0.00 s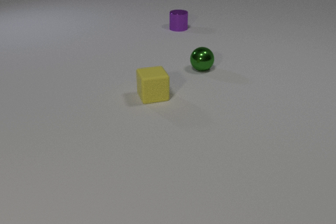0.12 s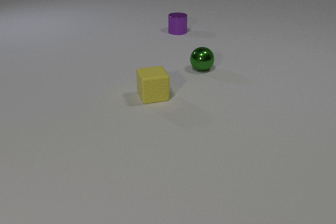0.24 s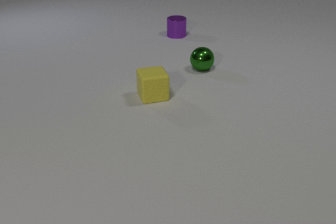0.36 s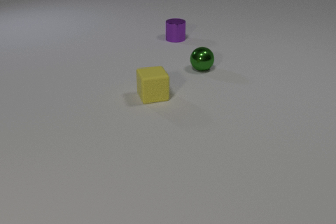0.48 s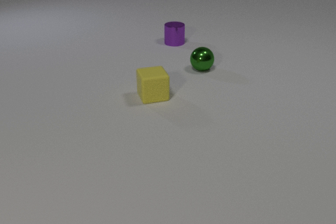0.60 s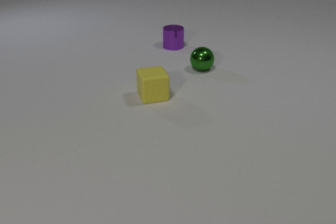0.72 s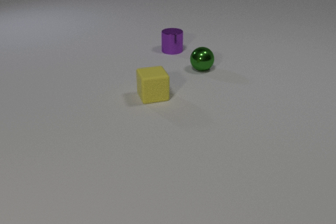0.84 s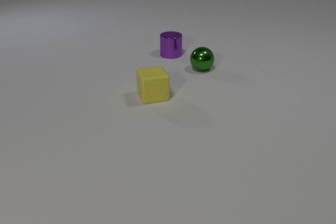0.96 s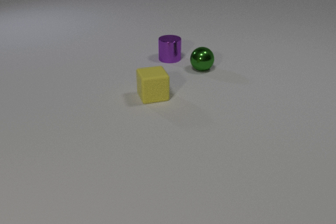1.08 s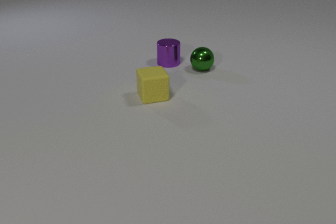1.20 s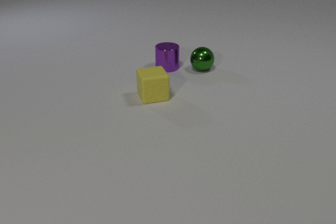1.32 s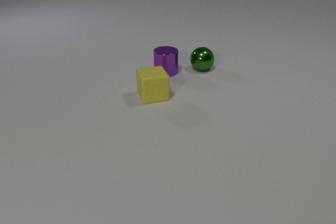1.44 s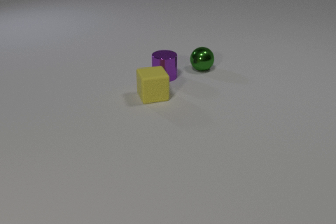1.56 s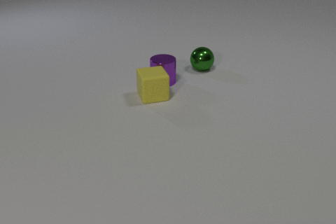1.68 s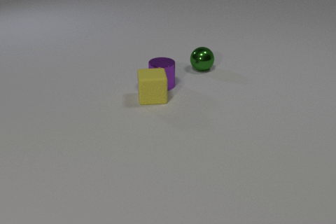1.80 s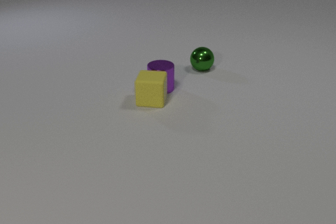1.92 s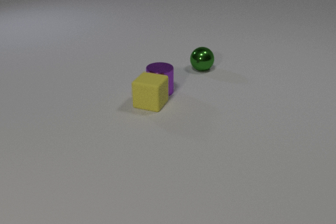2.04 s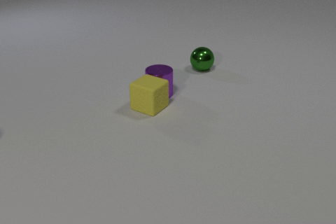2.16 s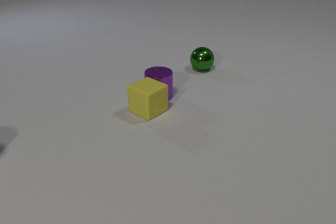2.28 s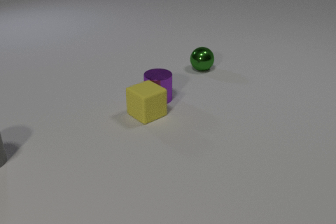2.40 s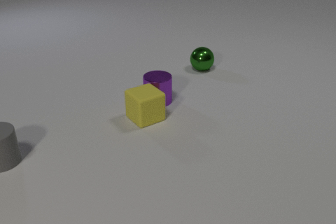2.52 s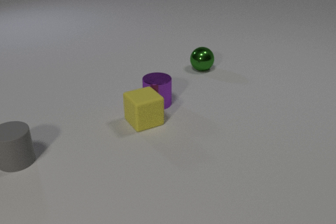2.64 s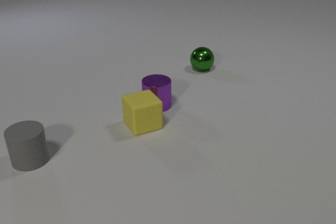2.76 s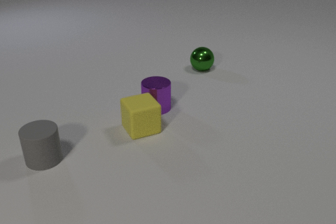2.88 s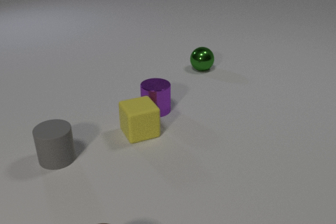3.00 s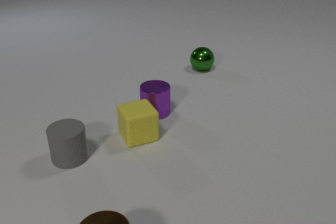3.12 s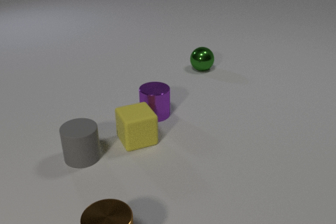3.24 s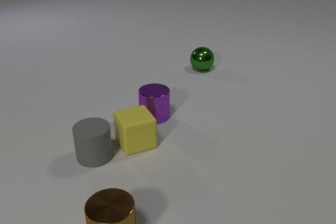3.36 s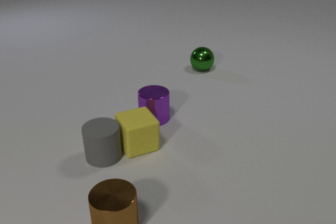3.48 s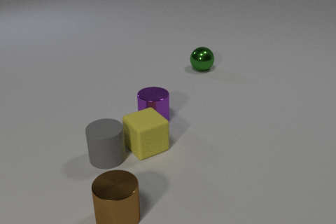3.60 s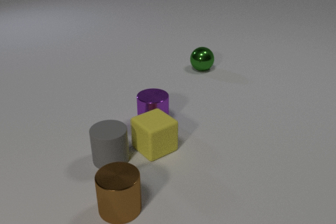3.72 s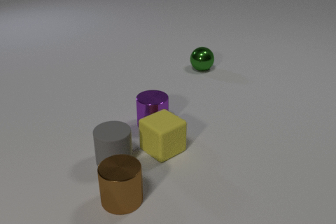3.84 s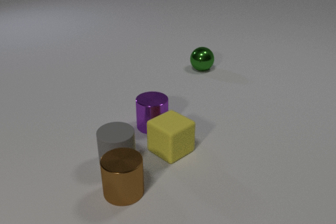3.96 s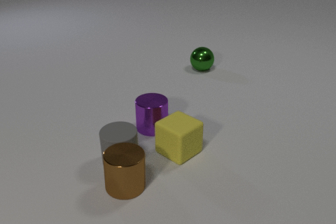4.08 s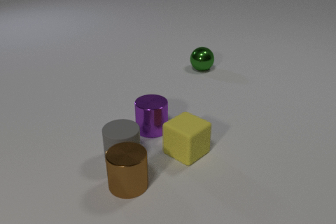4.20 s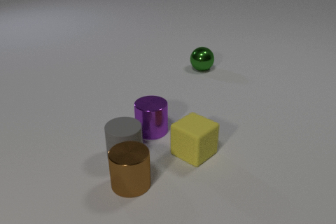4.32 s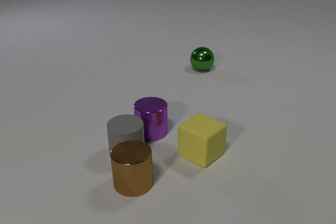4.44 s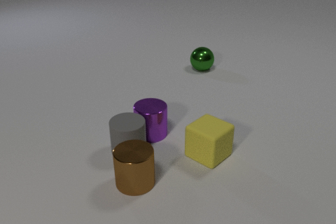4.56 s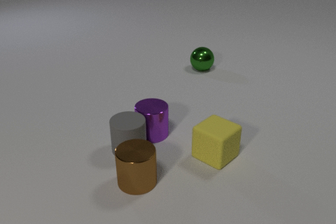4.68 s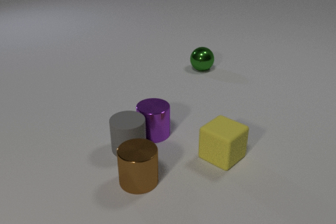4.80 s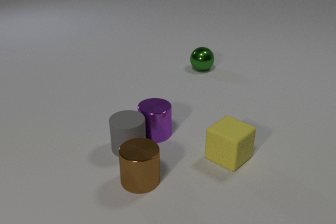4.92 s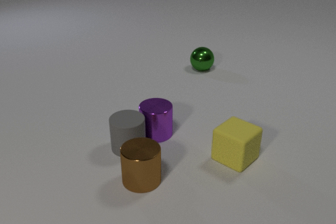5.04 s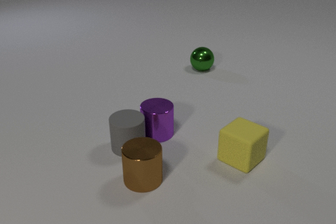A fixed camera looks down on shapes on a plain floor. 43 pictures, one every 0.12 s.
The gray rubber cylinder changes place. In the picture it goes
to the right.
The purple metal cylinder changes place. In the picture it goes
toward the camera.
0.00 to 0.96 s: The purple metal cylinder slides toward the camera.
0.96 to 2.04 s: The purple metal cylinder slides toward the camera. The yellow rubber cube slides toward the camera, spins clockwise seen from above by about 45 degrees, its near face sliding to the left. The purple metal cylinder and the yellow rubber cube collide.
2.04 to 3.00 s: The purple metal cylinder slides toward the camera. The yellow rubber cube slides toward the camera, spins so that its near face slides to the left, clockwise seen from above. The gray rubber cylinder comes in at the left edge, slides to the right. The brown metal cylinder comes in at the bottom edge, slides away from the camera.
3.00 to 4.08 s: The purple metal cylinder slides toward the camera. The yellow rubber cube slides to the right and toward the camera, spins so that its near face slides to the right, counterclockwise seen from above. The gray rubber cylinder slides to the right. The brown metal cylinder slides away from the camera. The yellow rubber cube and the gray rubber cylinder collide. The gray rubber cylinder and the brown metal cylinder collide.
4.08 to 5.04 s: The purple metal cylinder slides toward the camera. The yellow rubber cube slides to the right. The gray rubber cylinder slides away from the camera. The brown metal cylinder slides to the right. The purple metal cylinder and the gray rubber cylinder collide.
What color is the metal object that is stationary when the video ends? green.
What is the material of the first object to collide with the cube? metal.
How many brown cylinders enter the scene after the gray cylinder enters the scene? 1.
